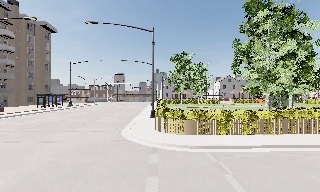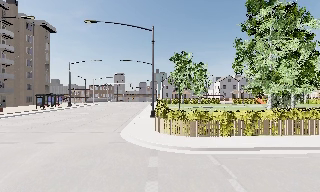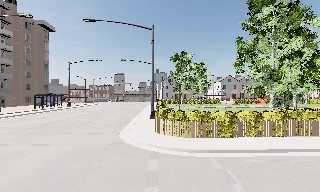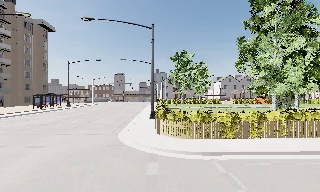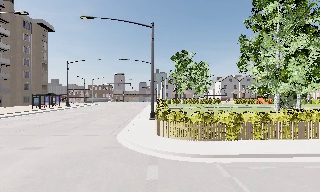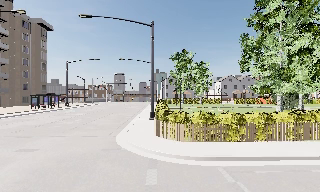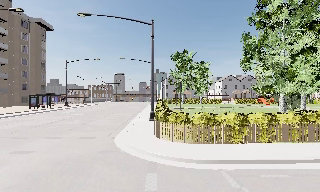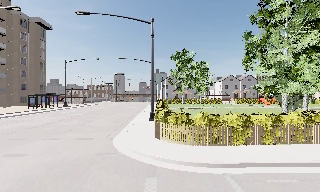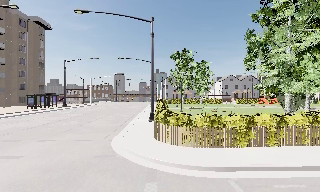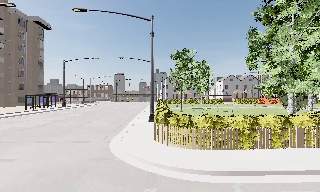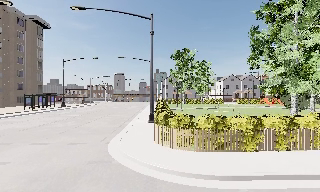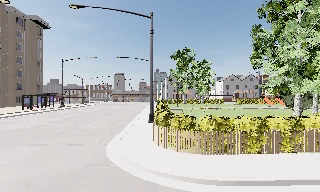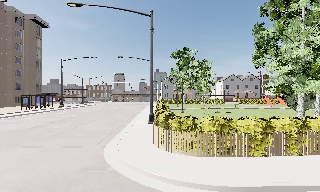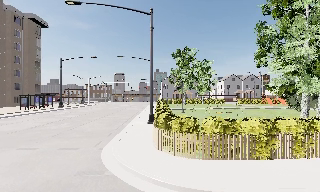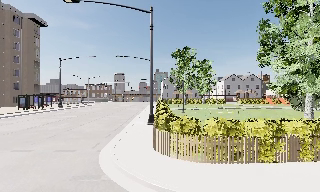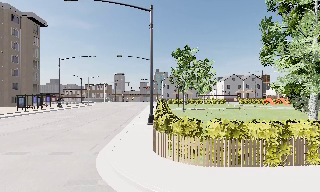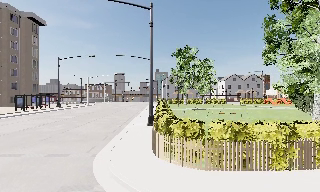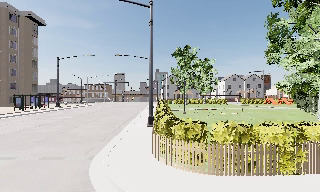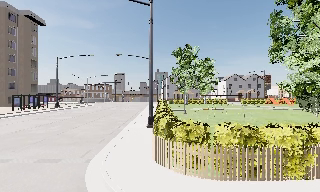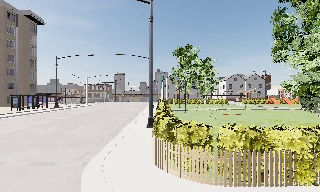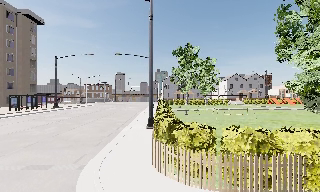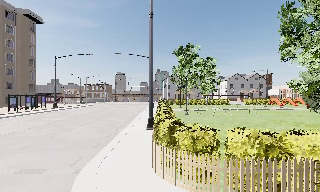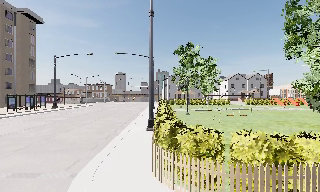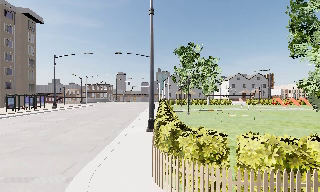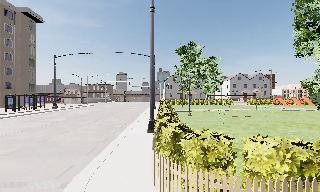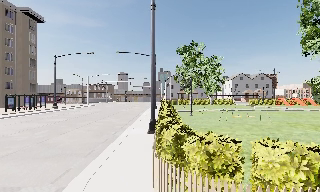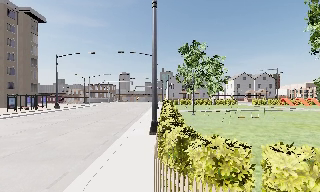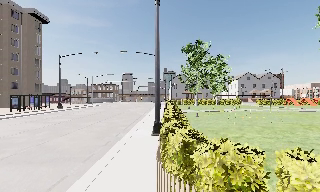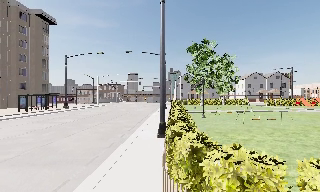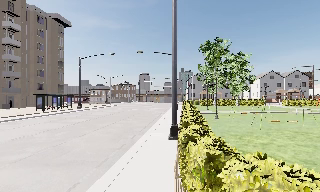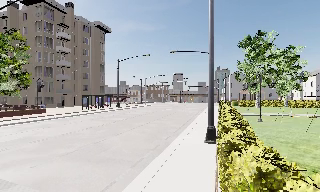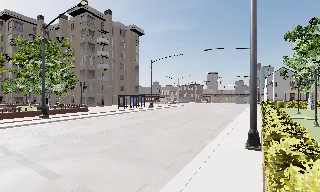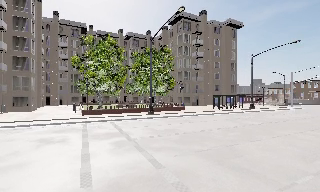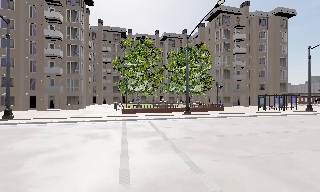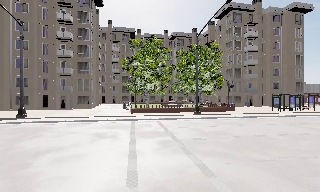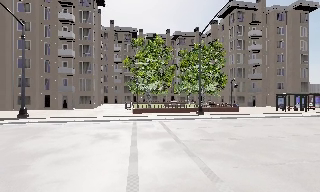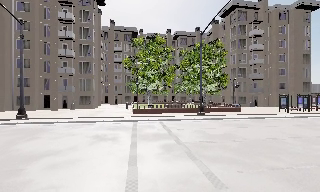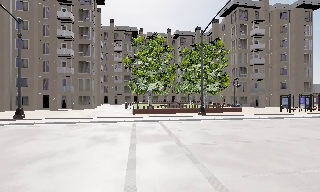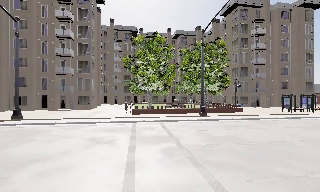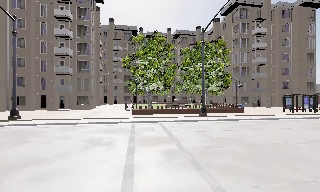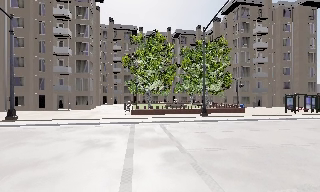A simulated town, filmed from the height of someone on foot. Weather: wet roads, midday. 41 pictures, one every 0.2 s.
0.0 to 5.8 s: The camera travels forward, about 9 m, so what stands in front looms larger.
5.8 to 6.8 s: The camera pans to its left, which is counterclockwise from overhead, by about 70 degrees. It travels forward, about 1.5 m.
6.8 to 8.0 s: The camera travels forward, about 2 m, so what stands in front looms larger.
The film runs forward here.
